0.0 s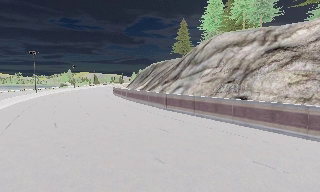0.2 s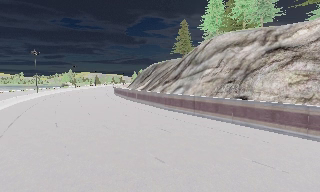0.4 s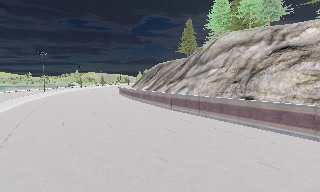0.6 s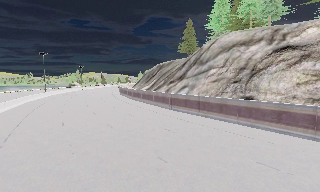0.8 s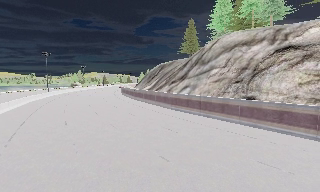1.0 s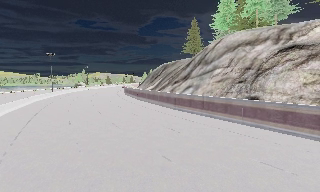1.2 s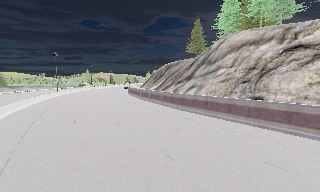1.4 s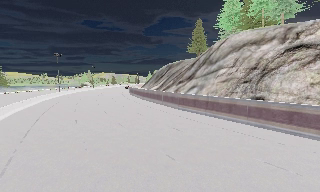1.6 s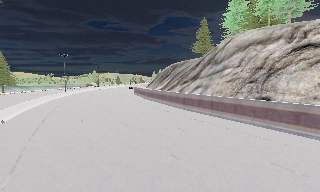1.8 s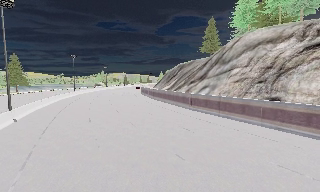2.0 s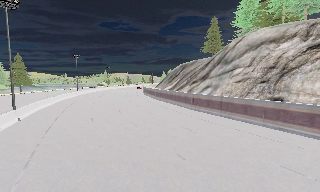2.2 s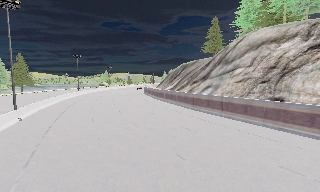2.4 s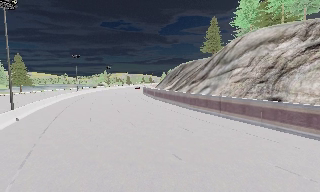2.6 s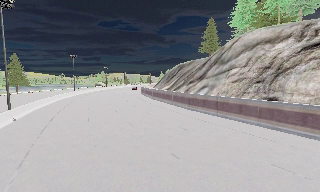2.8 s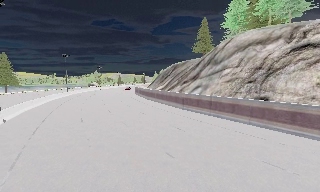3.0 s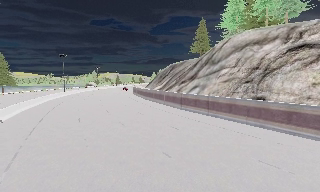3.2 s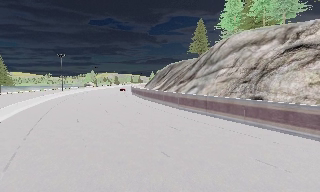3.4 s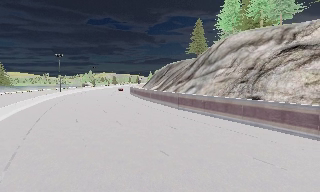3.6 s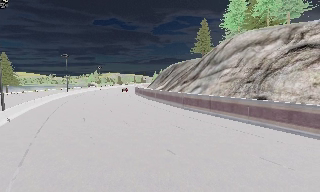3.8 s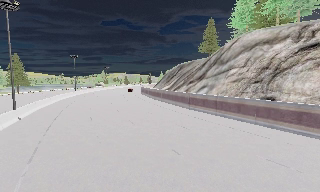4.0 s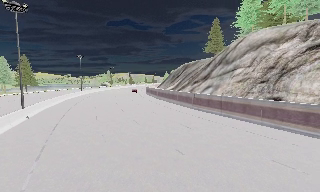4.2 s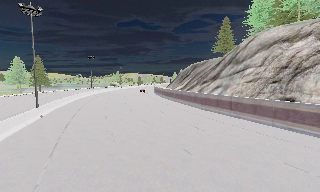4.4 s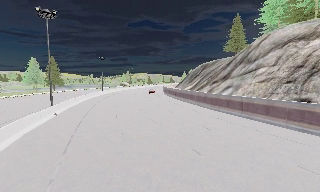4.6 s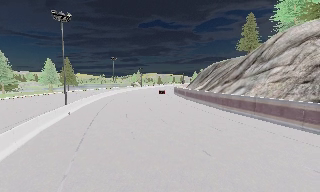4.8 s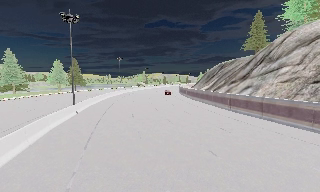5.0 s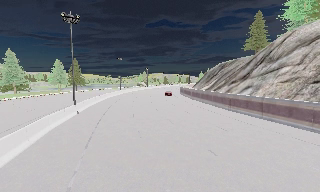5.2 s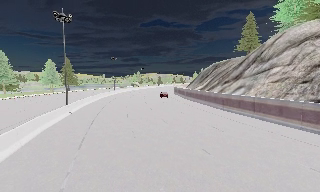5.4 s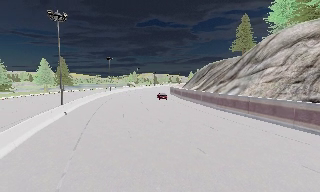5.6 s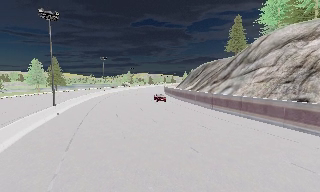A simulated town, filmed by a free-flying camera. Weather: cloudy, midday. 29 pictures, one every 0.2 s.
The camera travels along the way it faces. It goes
backward.
0.0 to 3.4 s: The camera travels backward and to its right, about 1 m, so what stands in front gets smaller.
3.4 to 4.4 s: The camera pans to its left, which is counterclockwise from overhead, by about 10 degrees.
4.4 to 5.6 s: The camera shifts only a little, or ends up much as it began.
The film runs backward here.
